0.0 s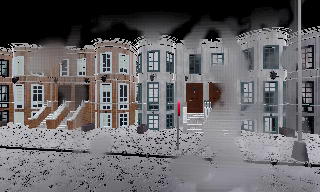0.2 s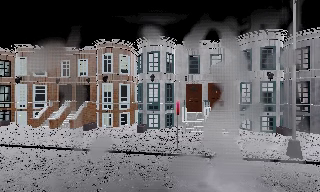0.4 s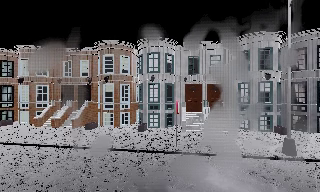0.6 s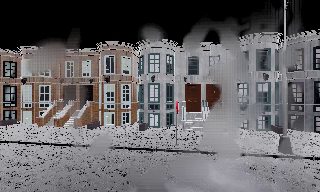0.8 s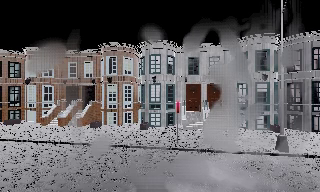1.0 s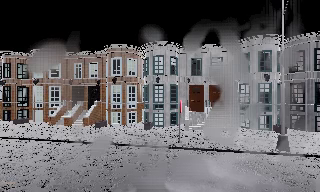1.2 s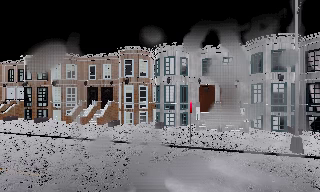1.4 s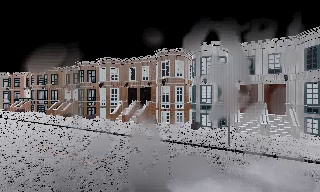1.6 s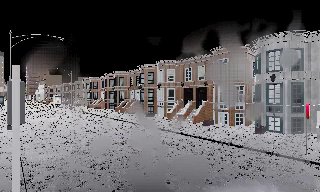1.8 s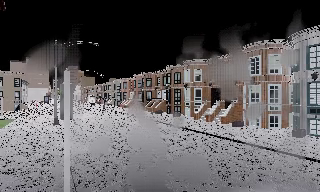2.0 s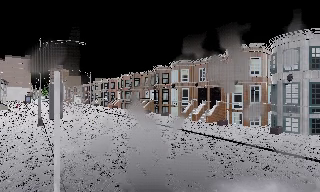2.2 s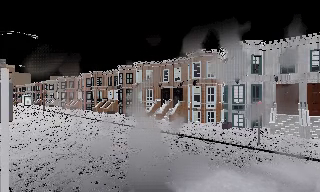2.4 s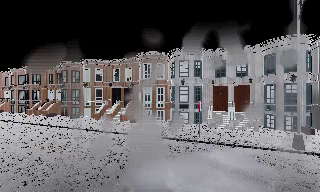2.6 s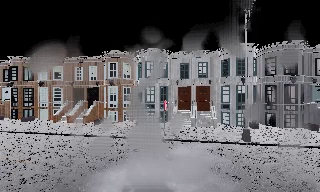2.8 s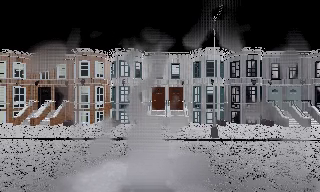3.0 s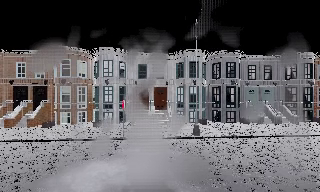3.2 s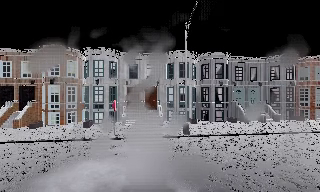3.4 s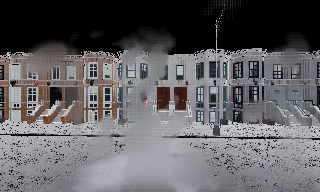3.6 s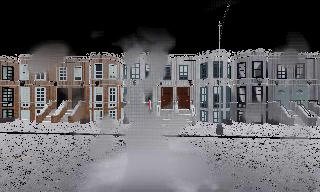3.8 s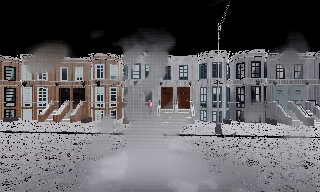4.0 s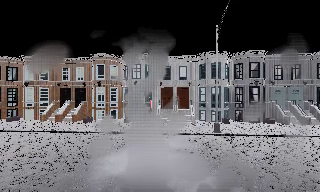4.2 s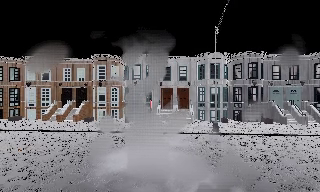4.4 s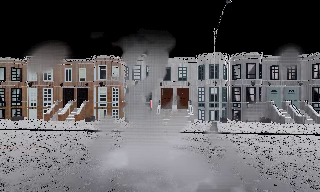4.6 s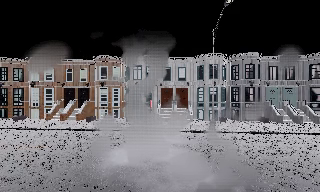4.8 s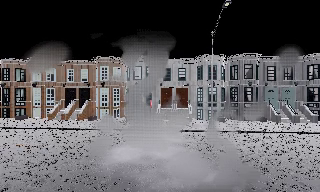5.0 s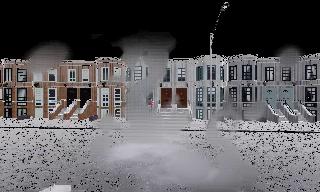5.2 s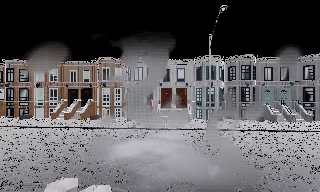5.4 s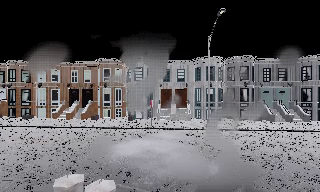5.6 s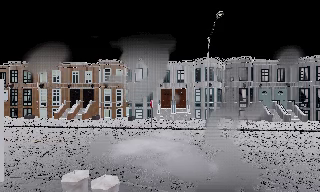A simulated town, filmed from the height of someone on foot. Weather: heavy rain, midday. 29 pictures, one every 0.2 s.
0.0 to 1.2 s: The camera travels backward, about 1.5 m, so what stands in front gets smaller.
1.2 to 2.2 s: The scene slides to the right, as the camera pans about 25 degrees to its left. It travels backward, about 1.5 m, so what stands in front gets smaller.
2.2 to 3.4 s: The camera swings to its right by about 35 degrees, and the scene slides to the left. It travels backward, about 1.5 m.
3.4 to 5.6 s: The camera travels backward, about 3 m, so what stands in front gets smaller.
The film runs backward here.
